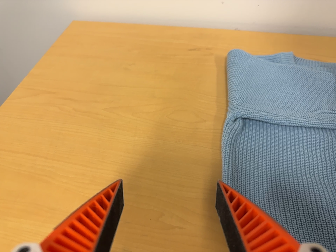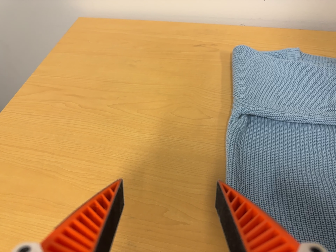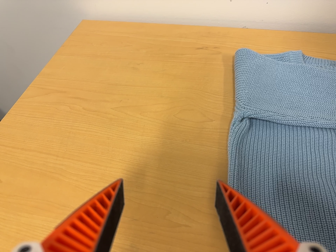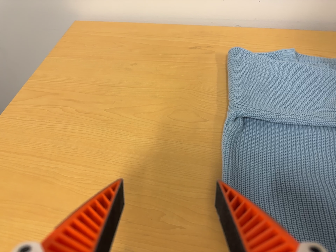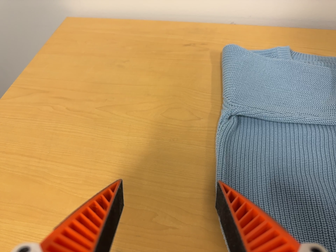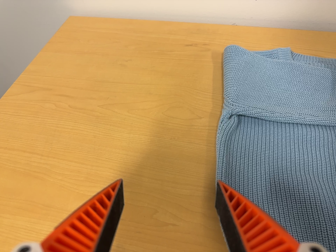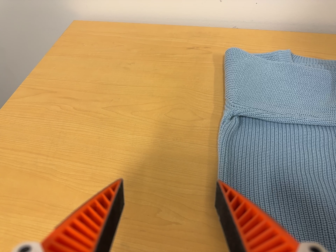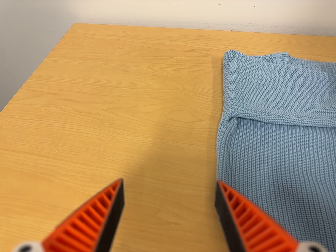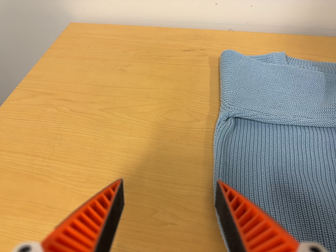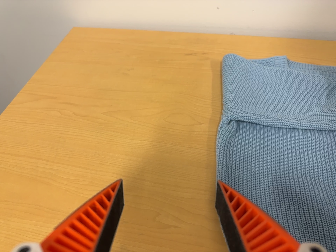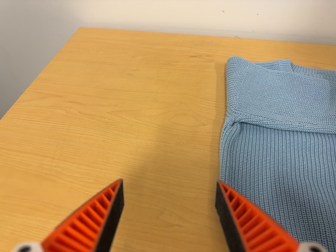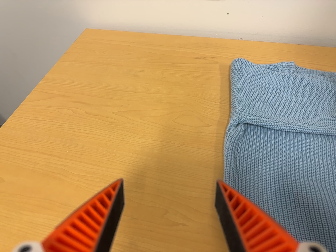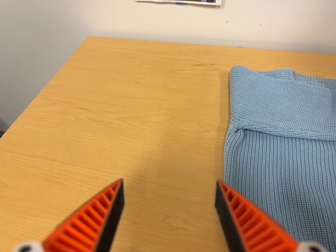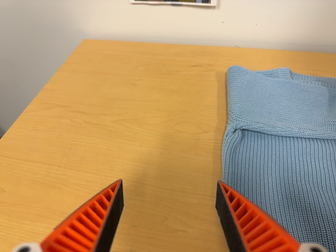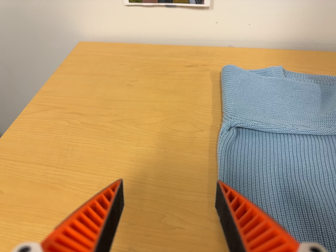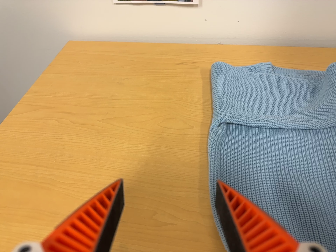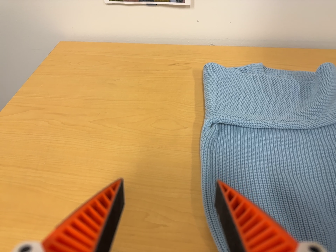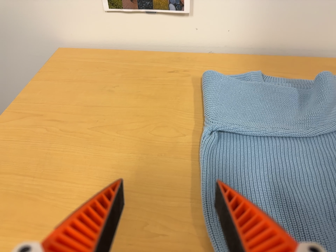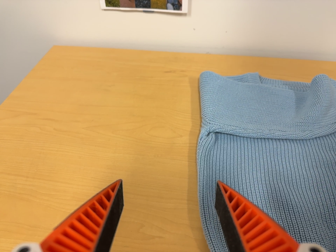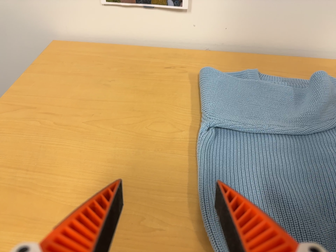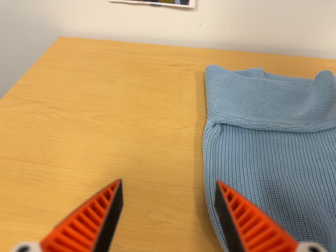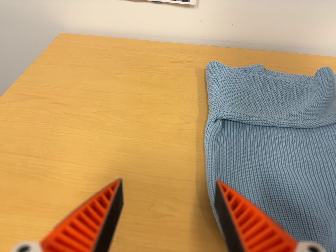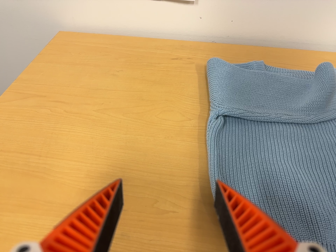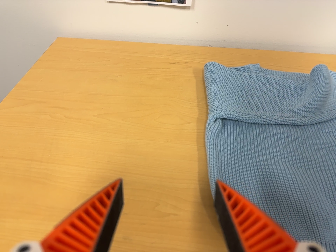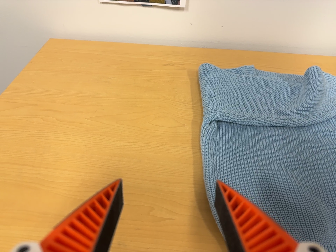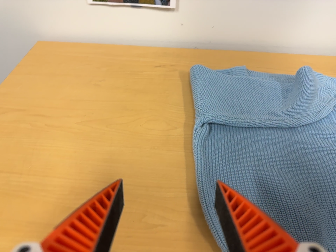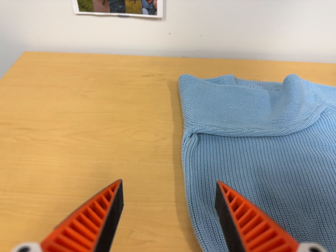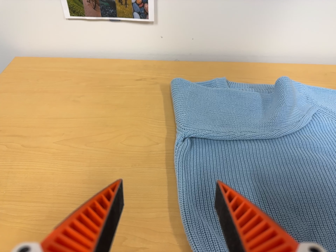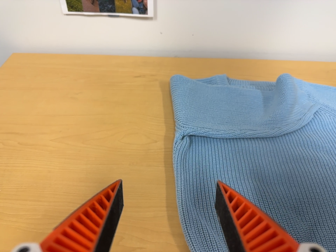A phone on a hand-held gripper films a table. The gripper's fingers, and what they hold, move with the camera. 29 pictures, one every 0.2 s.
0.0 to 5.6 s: The camera swings to its right by about 10 degrees, and the scene slides to the left.
The film runs backward here.
